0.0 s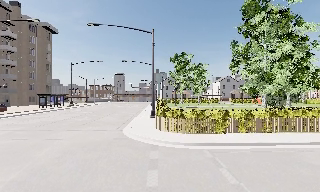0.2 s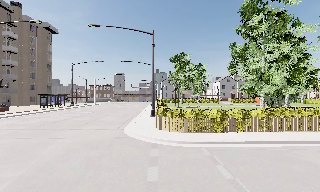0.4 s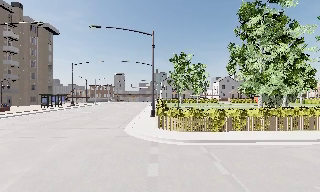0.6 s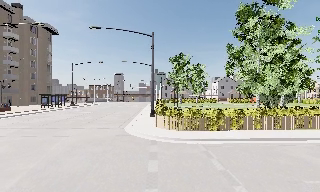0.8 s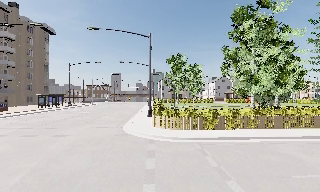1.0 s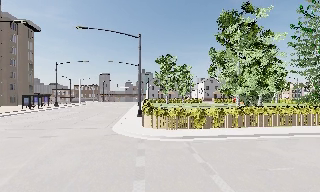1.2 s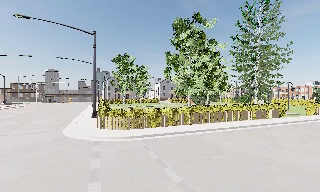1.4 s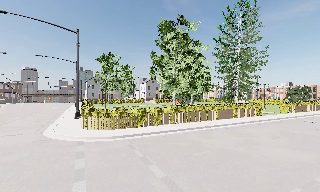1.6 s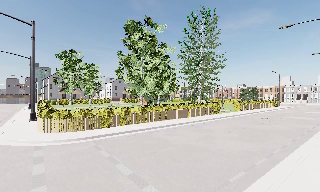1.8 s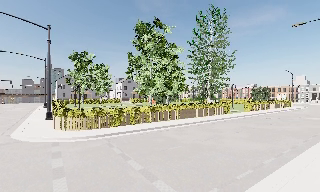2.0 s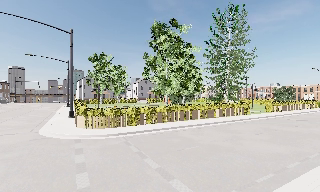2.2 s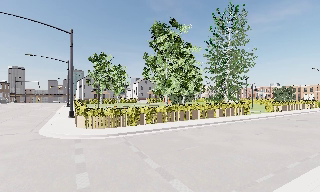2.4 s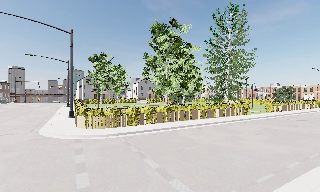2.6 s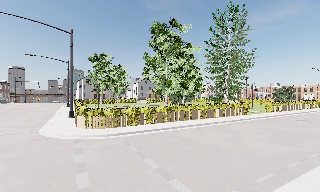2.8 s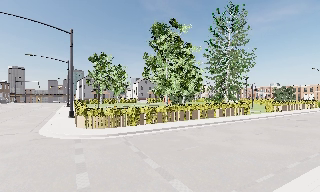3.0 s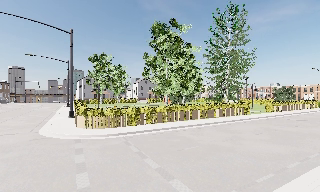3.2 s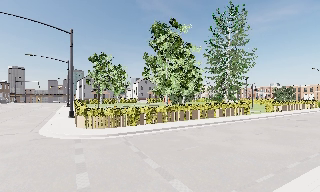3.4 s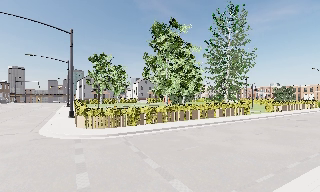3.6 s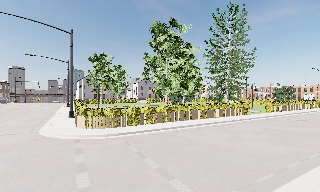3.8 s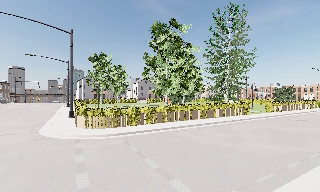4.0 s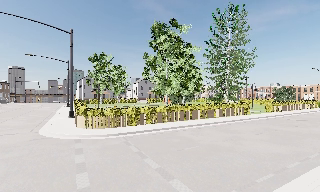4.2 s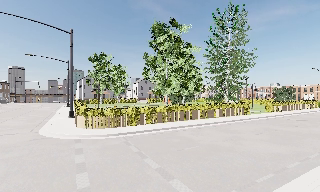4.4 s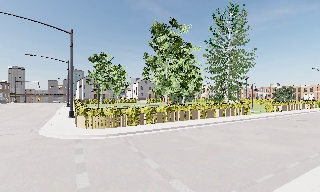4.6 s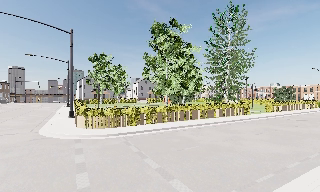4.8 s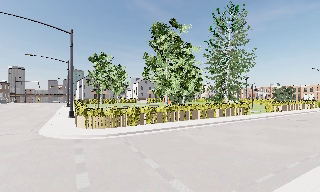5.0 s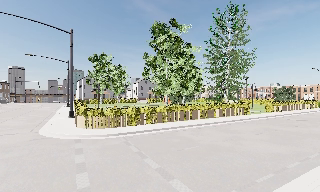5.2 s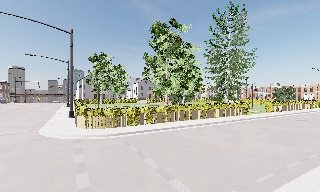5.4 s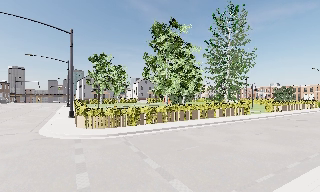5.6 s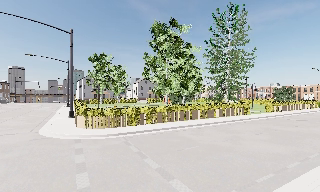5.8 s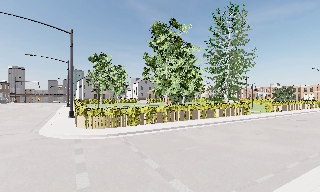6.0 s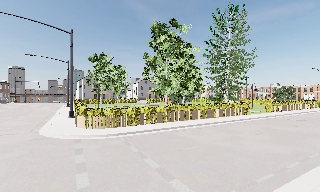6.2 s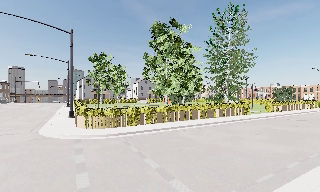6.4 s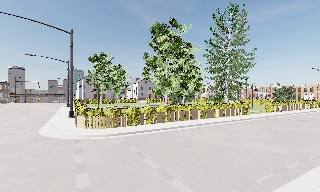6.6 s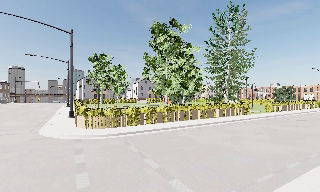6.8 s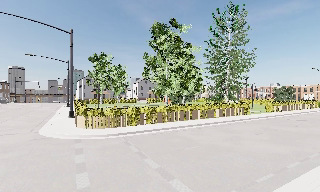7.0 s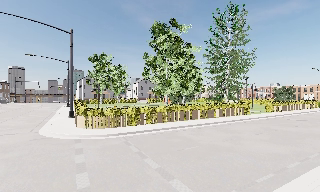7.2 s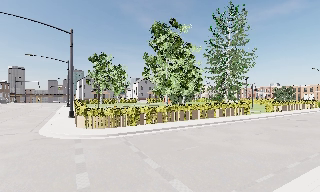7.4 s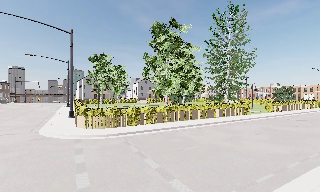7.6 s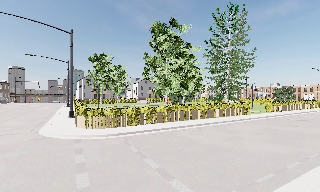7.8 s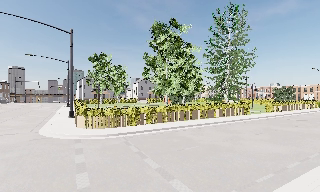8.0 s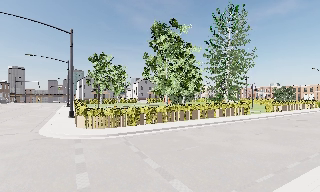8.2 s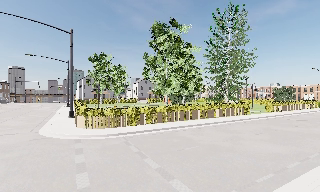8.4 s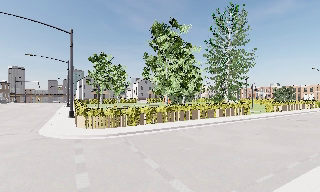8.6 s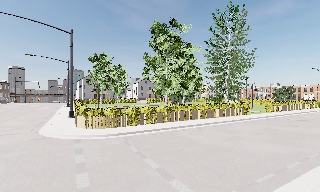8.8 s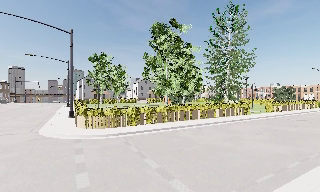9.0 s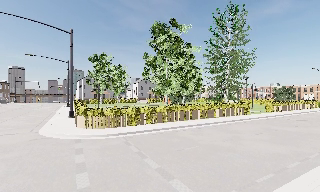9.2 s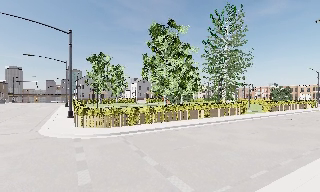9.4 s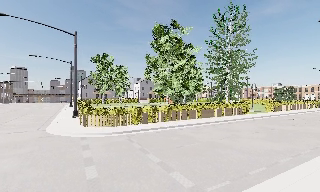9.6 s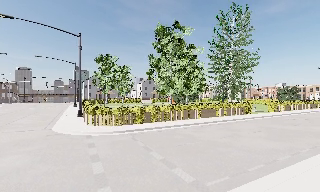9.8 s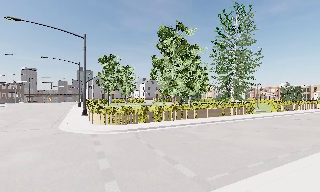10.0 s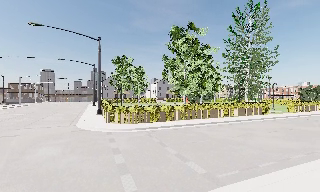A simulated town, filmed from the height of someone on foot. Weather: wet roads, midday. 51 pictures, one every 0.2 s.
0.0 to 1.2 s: The camera swings to its right by about 20 degrees, and the scene slides to the left. It travels backward, about 2 m, so what stands in front gets smaller.
1.2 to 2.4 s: The camera travels backward, about 1 m, so what stands in front gets smaller. It loses speed.
2.4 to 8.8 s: The camera keeps its place and its aim.
8.8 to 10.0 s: The camera travels backward, about 1.5 m, so what stands in front gets smaller.
The film runs backward here.
